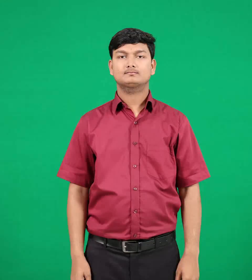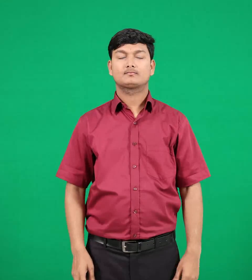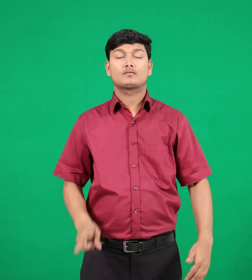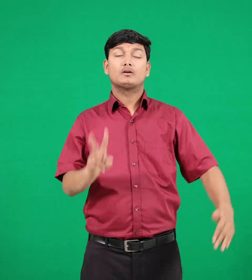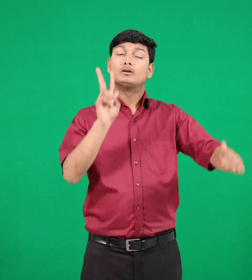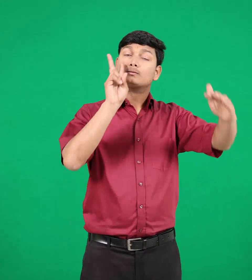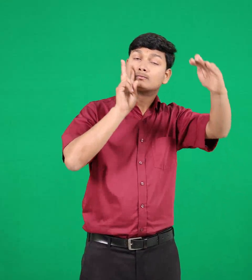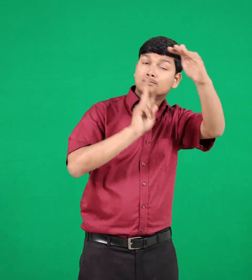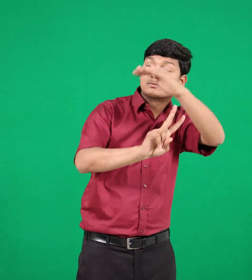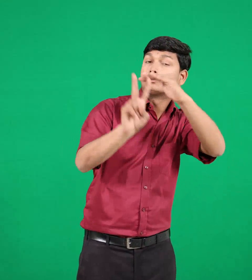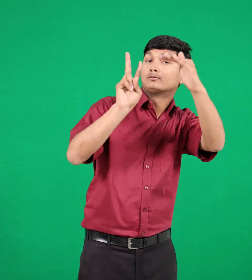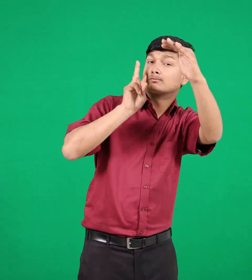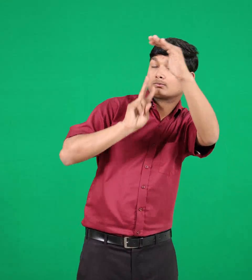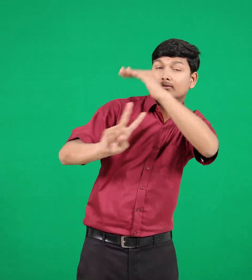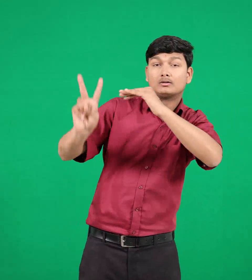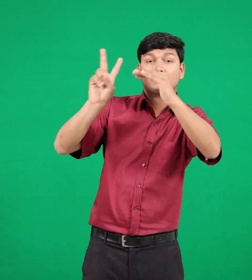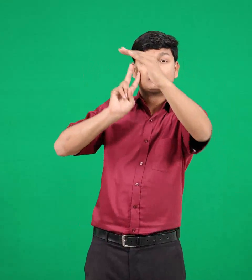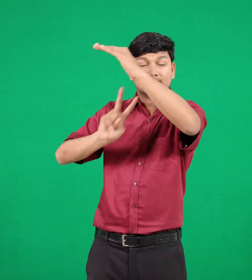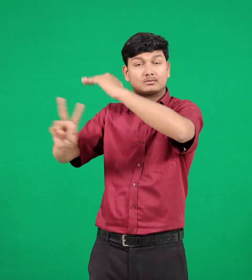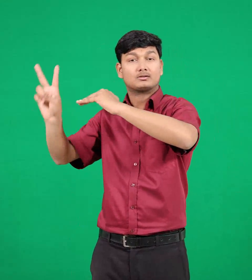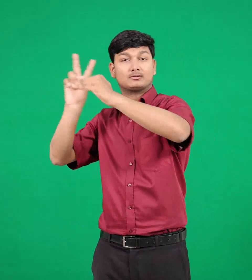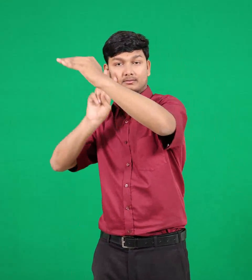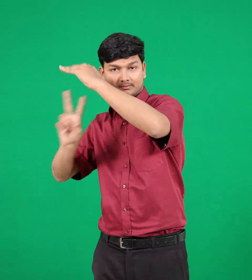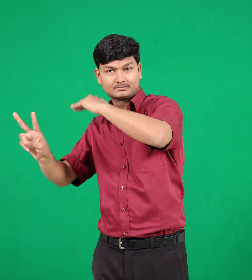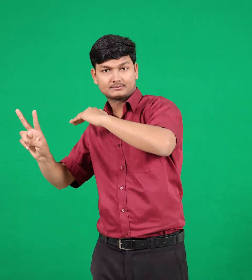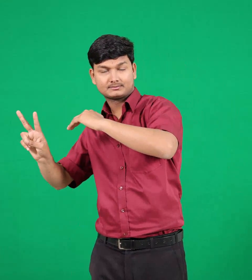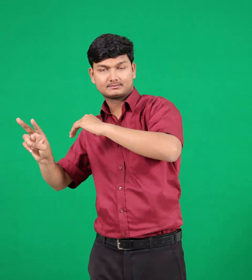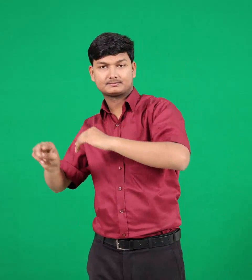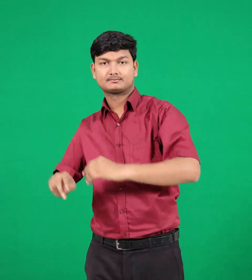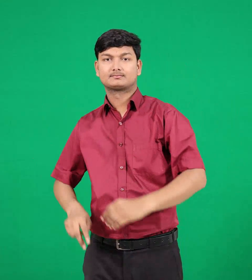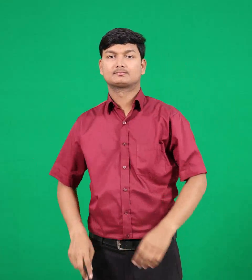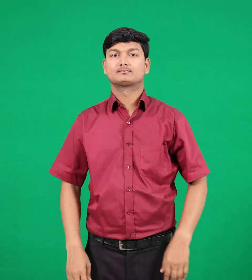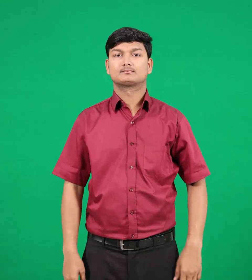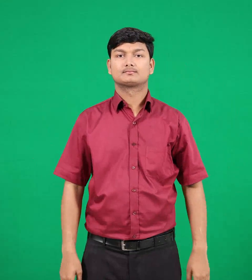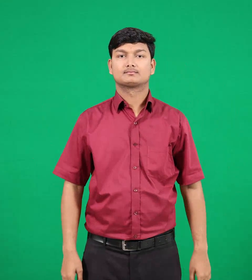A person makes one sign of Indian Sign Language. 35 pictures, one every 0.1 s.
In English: visions
